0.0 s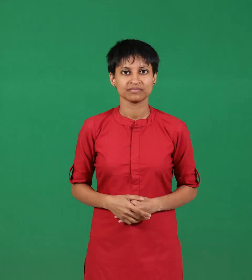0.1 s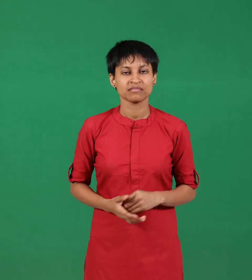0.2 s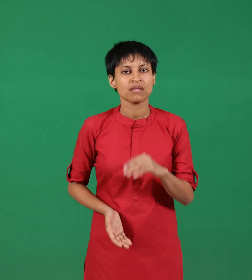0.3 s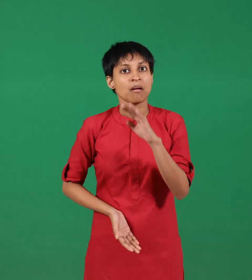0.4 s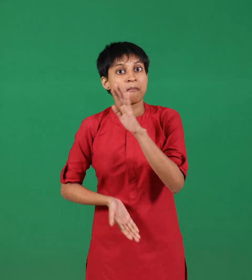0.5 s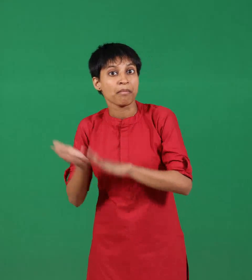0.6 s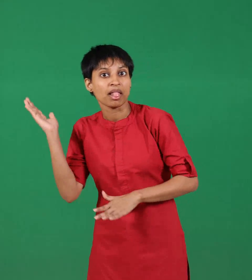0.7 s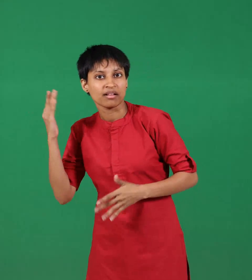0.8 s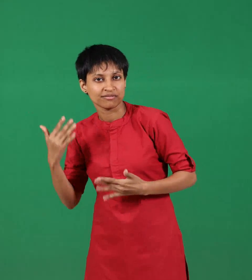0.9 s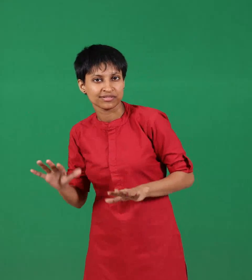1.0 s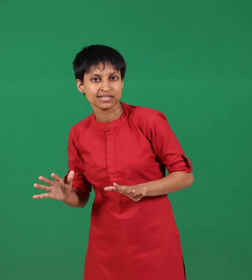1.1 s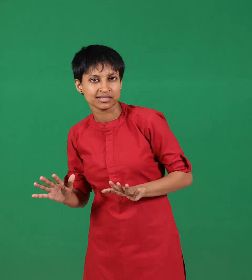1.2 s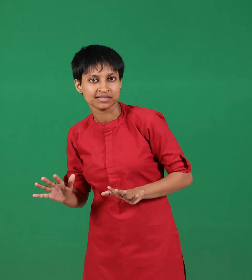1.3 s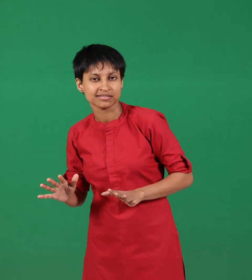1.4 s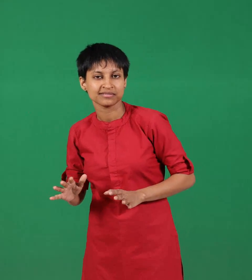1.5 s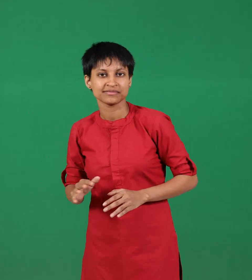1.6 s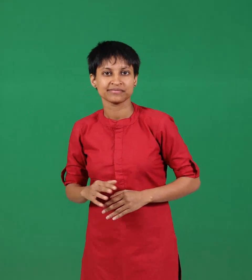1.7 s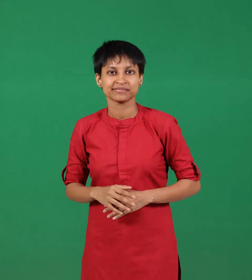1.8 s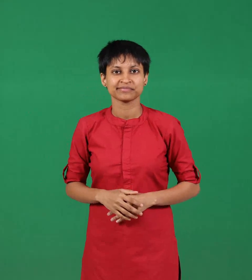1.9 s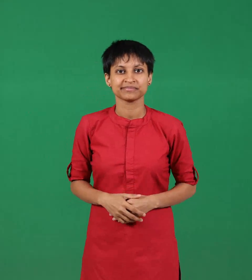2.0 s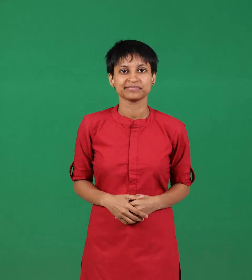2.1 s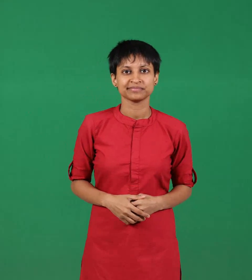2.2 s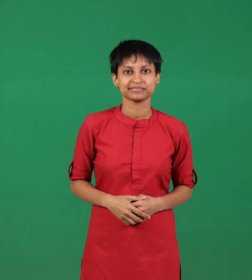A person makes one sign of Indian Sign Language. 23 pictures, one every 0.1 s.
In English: escaped
